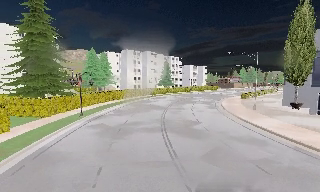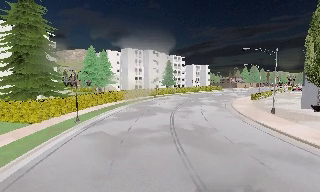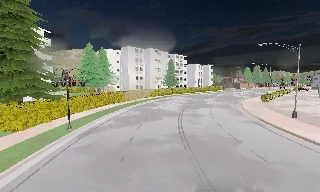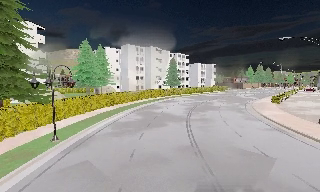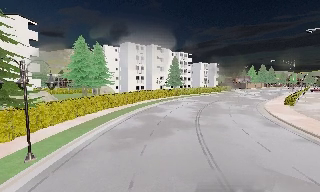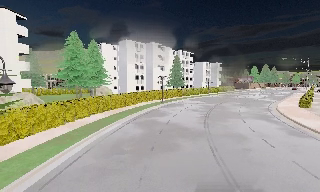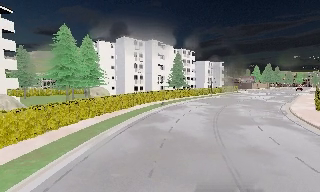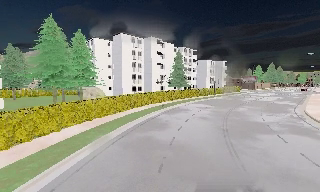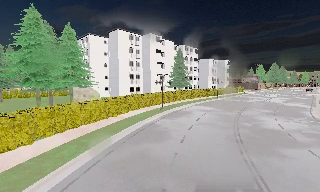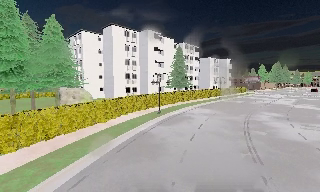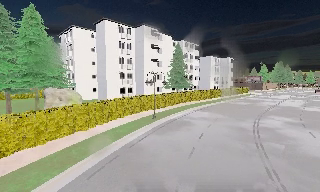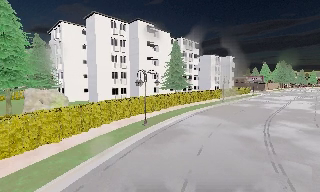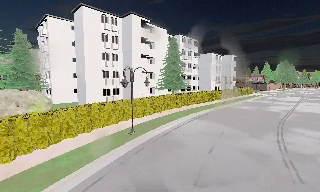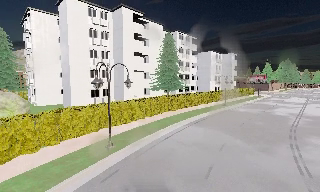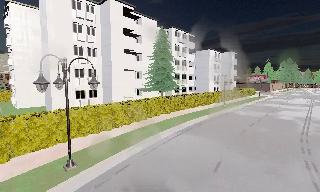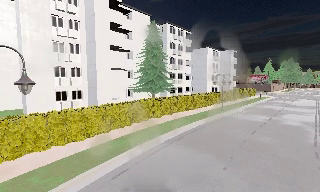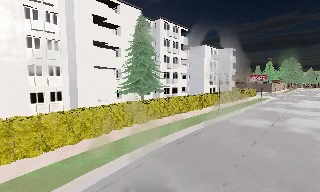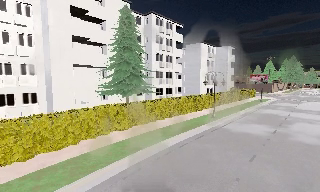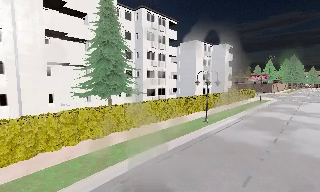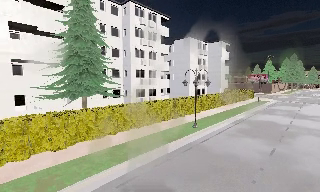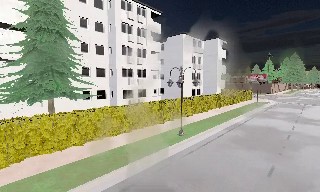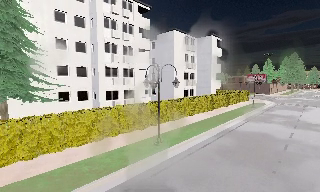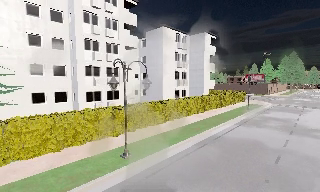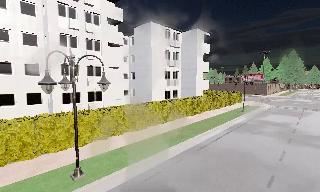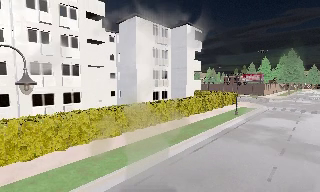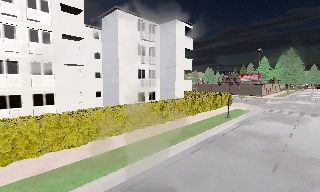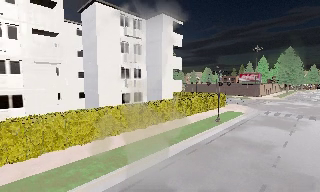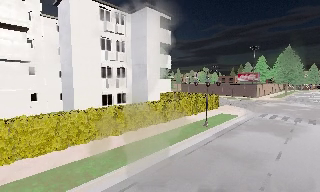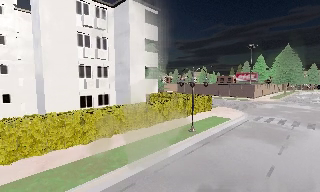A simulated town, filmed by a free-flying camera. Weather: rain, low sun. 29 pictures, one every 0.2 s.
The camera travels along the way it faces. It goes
forward.
0.0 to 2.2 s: The camera travels forward, about 25 m, so what stands in front looms larger.
2.2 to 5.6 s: The camera travels forward and to its right, about 40 m, so what stands in front looms larger.
The film runs backward here.
